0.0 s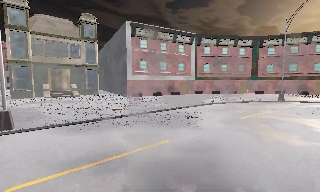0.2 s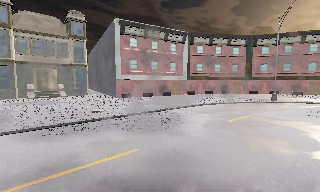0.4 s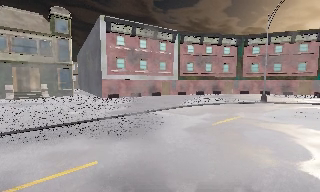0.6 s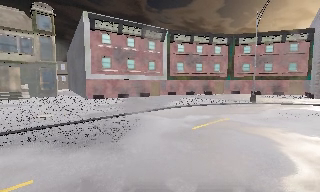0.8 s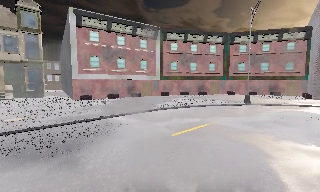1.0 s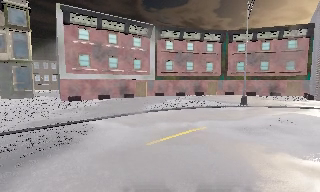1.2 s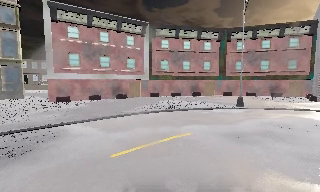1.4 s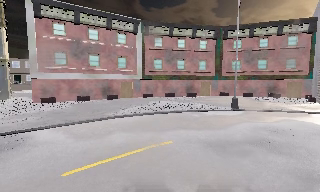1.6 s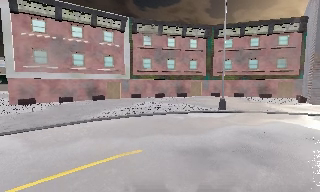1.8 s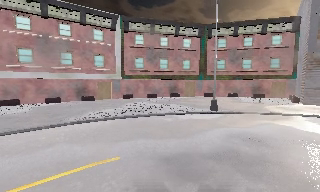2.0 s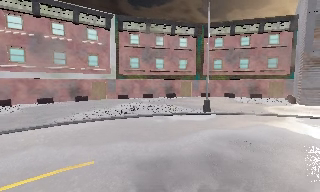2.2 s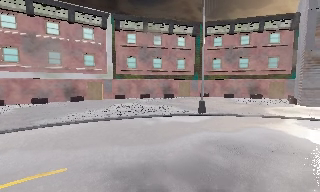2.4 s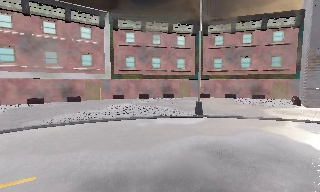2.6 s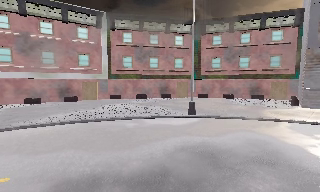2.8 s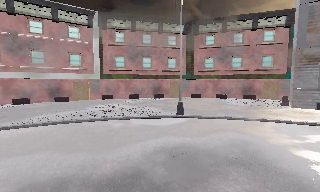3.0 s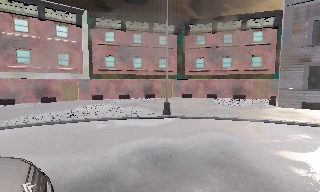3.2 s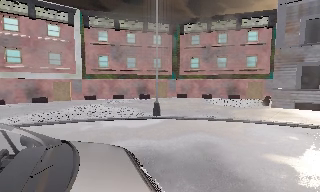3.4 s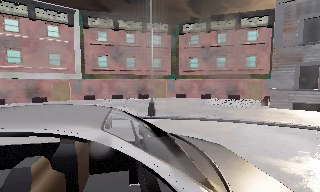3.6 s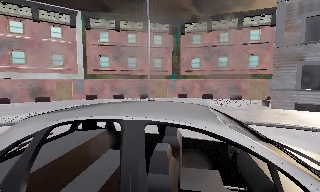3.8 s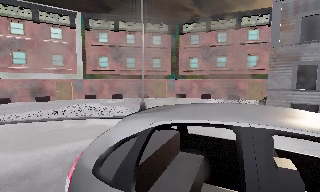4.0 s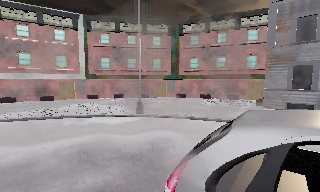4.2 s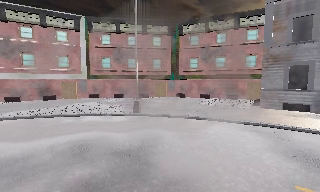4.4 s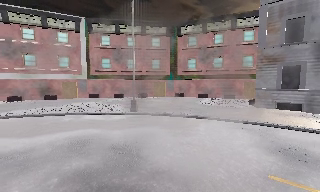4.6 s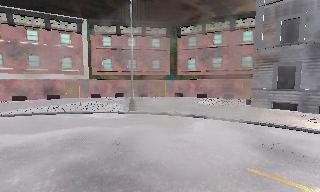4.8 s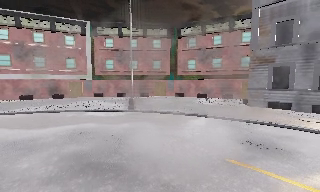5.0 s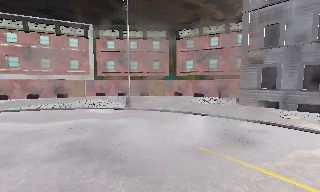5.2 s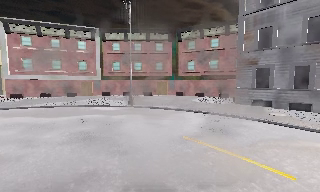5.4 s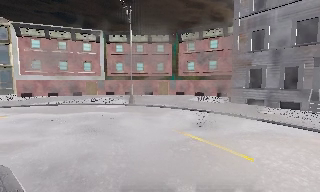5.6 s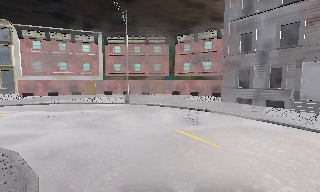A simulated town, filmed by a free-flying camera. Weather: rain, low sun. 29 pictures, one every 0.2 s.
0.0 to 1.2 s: The camera travels to its right and forward, about 7 m, so close, fixed things drift to the left.
1.2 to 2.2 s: The camera travels to its right and forward, about 3.5 m, so close, fixed things drift to the left. It loses speed.
2.2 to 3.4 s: The camera travels to its right, about 3 m, so close, fixed things drift to the left.
3.4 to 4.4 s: The camera travels to its right and backward, about 2 m.
4.4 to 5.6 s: The camera travels backward and to its right, about 5 m, so what stands in front gets smaller. It gains speed.
The film runs forward here.
